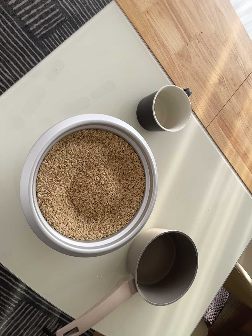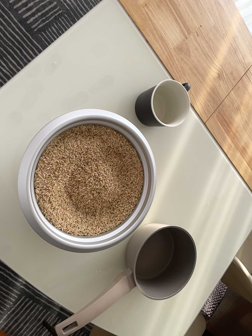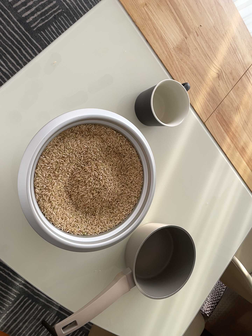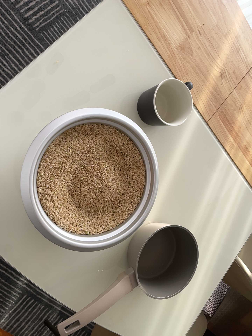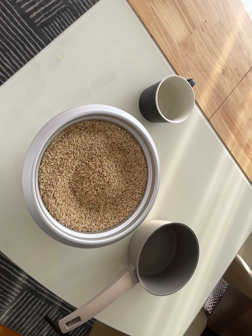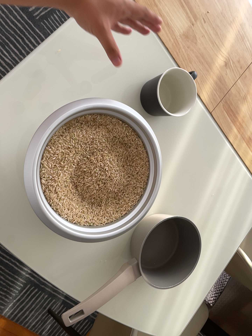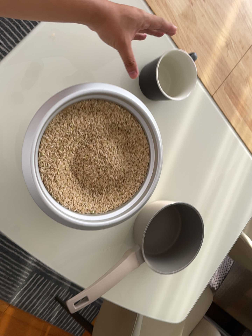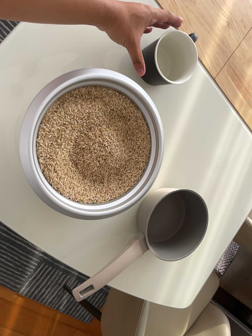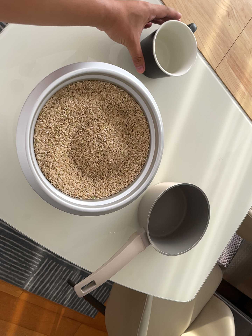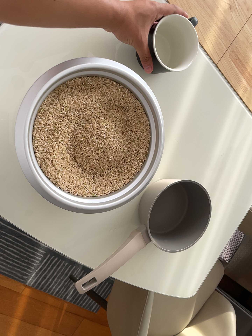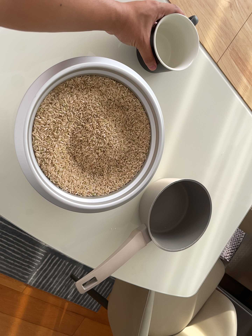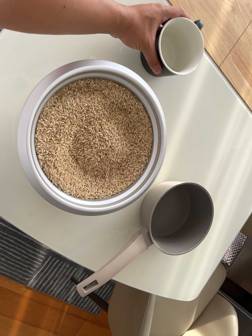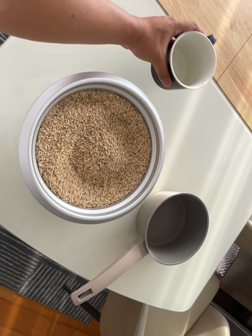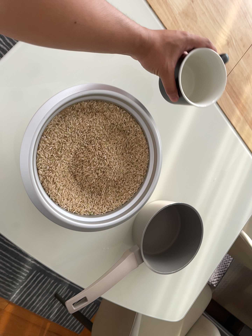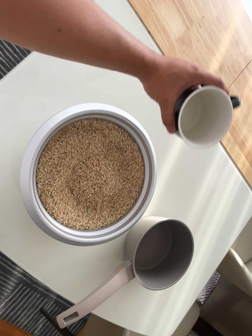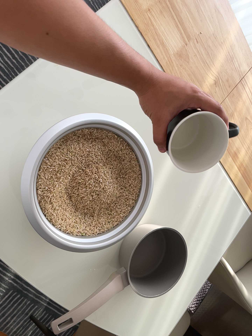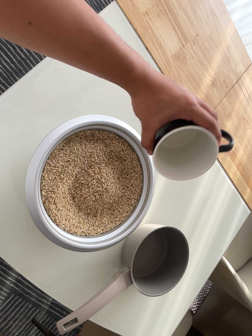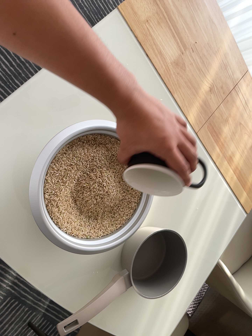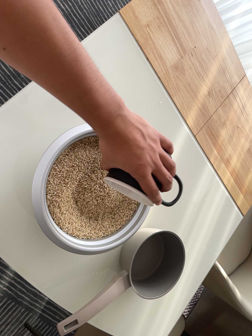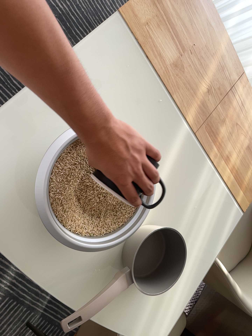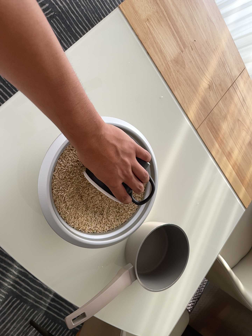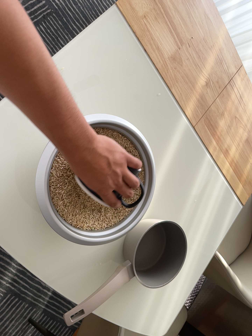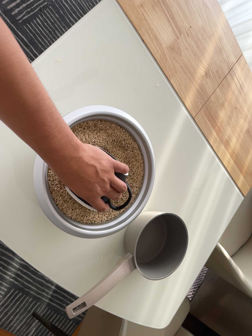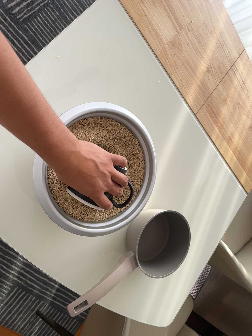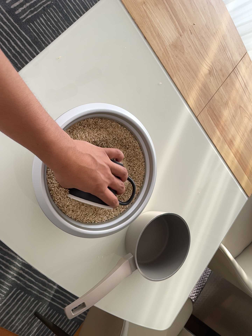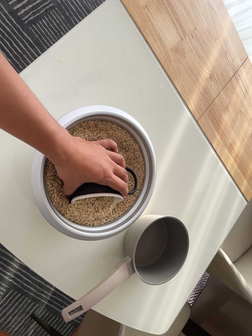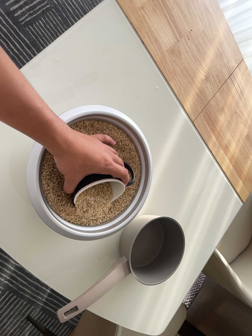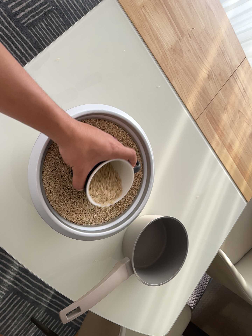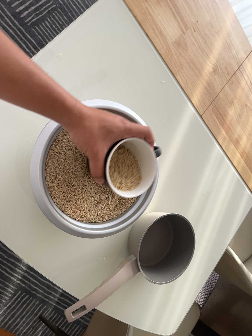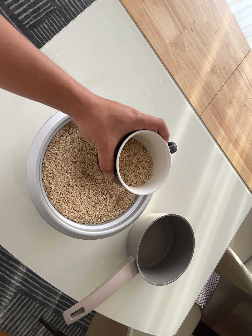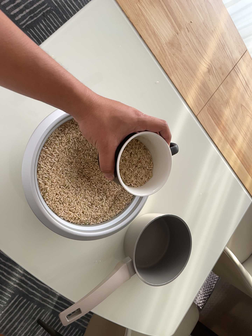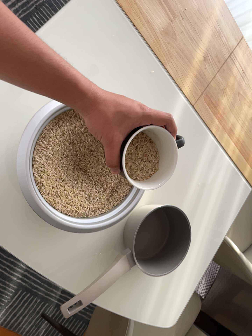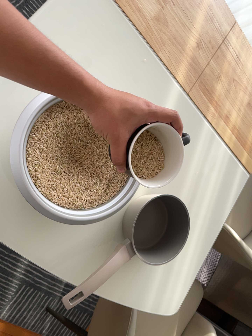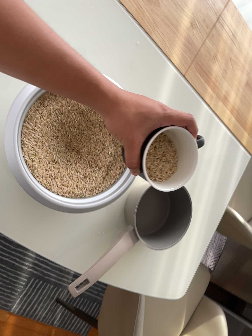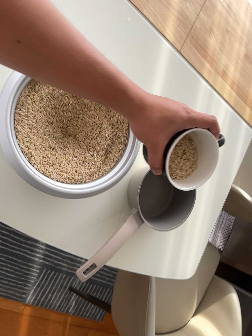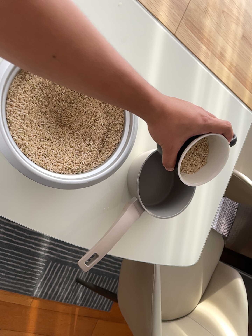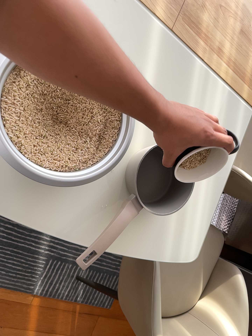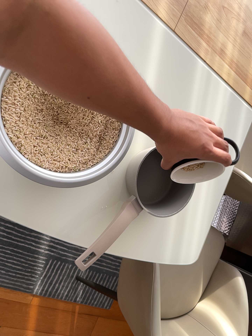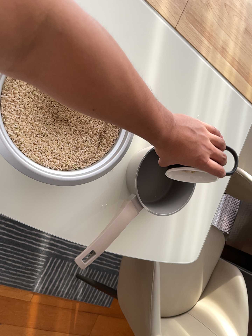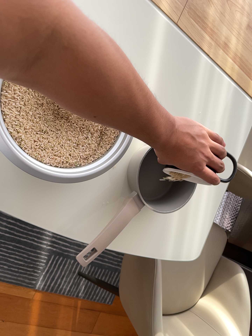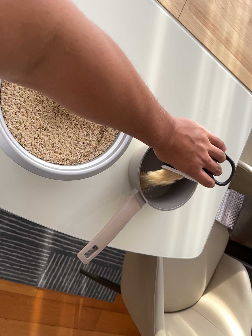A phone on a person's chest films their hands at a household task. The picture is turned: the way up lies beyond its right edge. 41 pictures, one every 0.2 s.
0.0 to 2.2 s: The camera's aim tips toward the bottom of its view by about 10 degrees, and the scene shifts upward.
2.2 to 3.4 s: The camera travels backward and to its left, about 9 cm, so what stands in front gets smaller. Its aim tips toward the top of its view by about 10 degrees, and the scene shifts downward.
3.4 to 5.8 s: The camera shifts only a little, or ends up much as it began.
5.8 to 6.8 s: The camera rolls about its line of sight by about 10 degrees, and the scene rotates counterclockwise.
6.8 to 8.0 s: The camera shifts only a little, or ends up much as it began.
The film runs forward here.
